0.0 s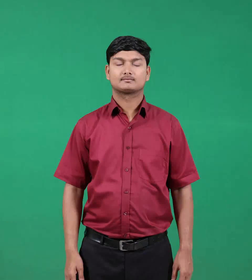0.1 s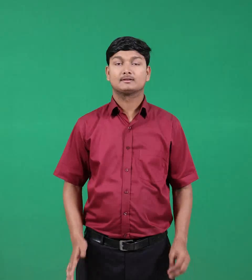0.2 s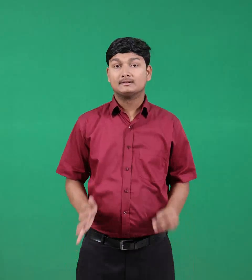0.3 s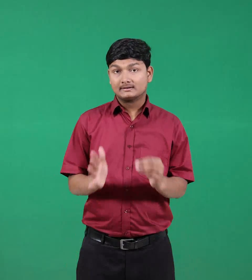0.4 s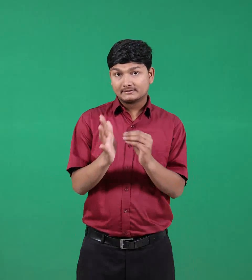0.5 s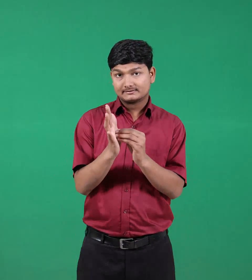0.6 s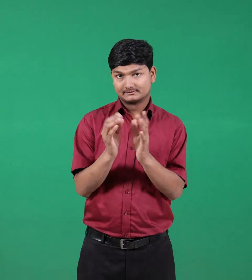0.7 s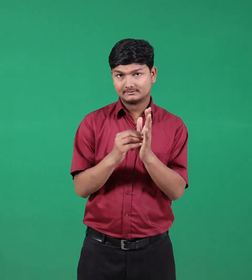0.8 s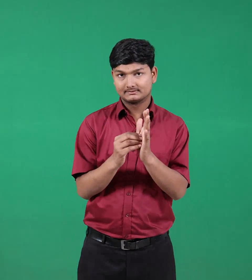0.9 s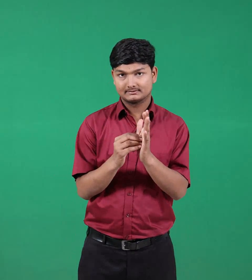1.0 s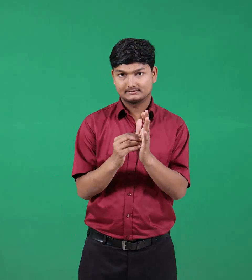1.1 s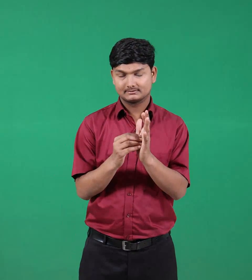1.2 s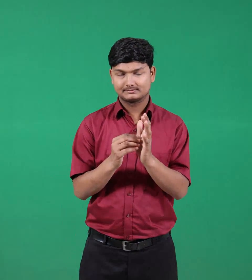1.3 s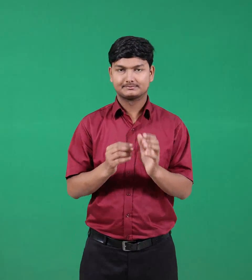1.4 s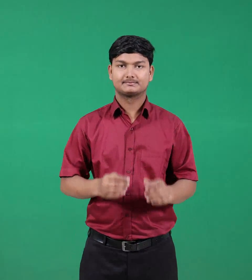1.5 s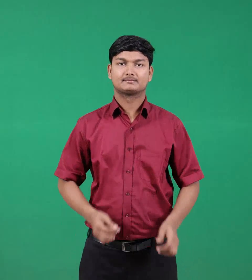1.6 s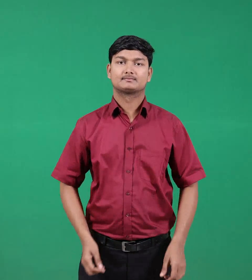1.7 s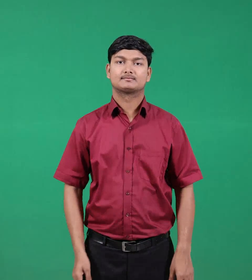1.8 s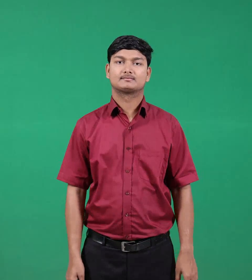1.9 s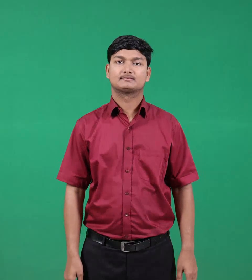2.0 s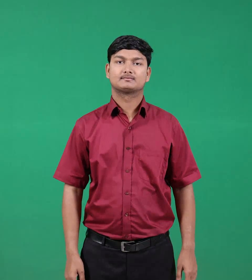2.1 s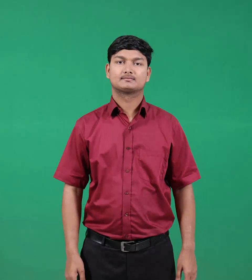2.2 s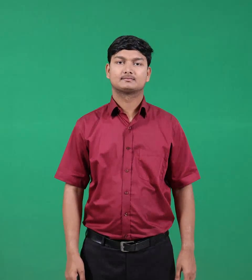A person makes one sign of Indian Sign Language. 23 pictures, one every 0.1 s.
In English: whisper
